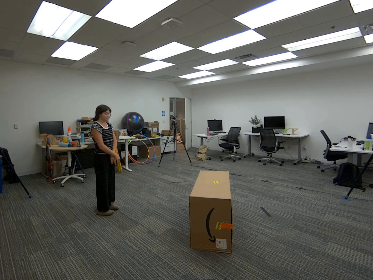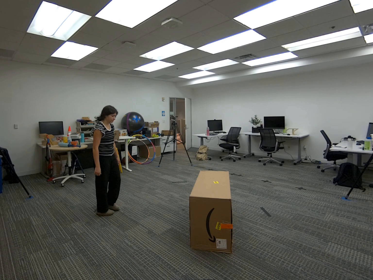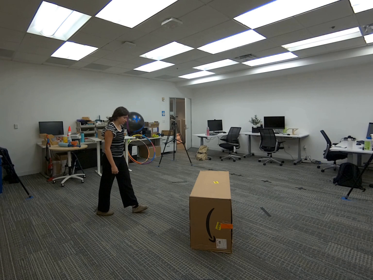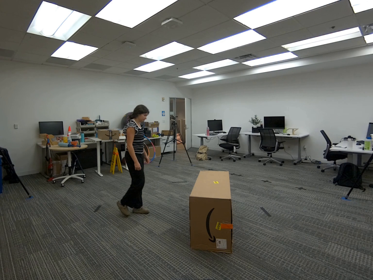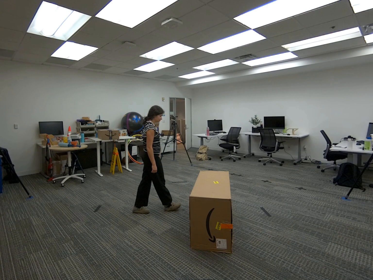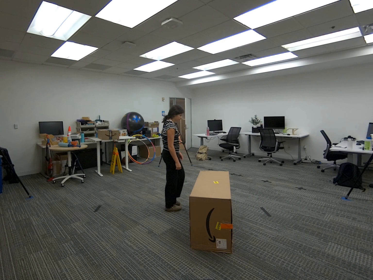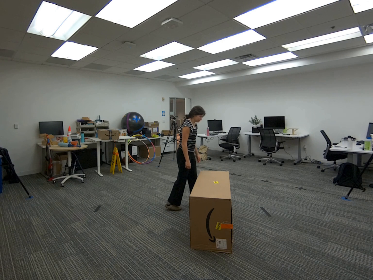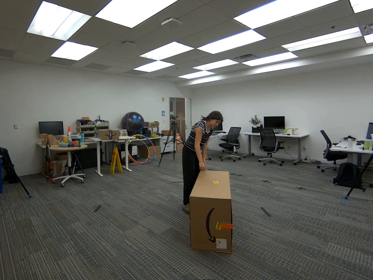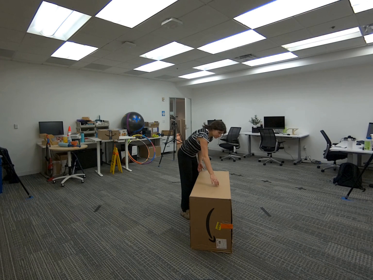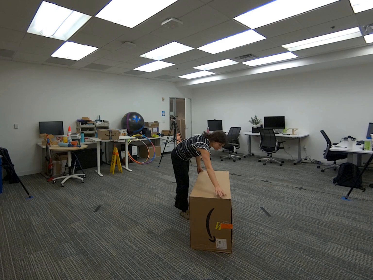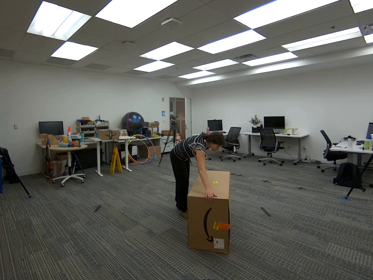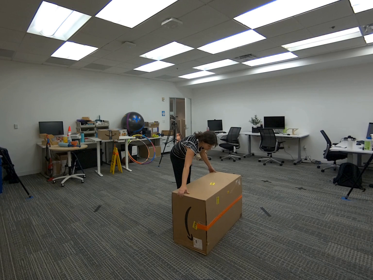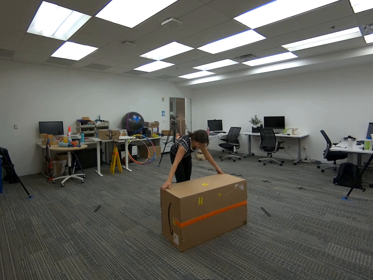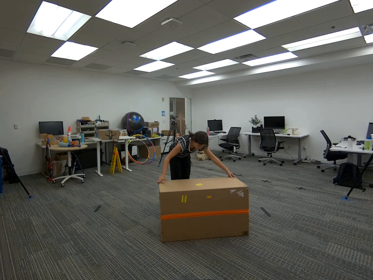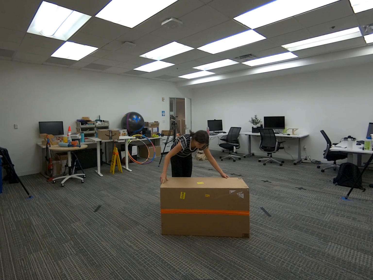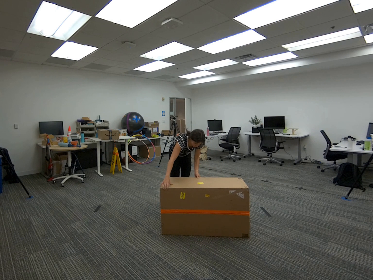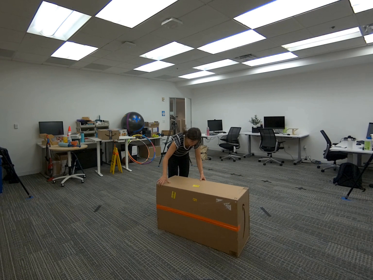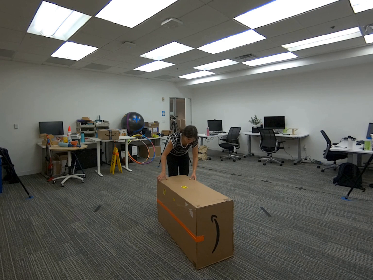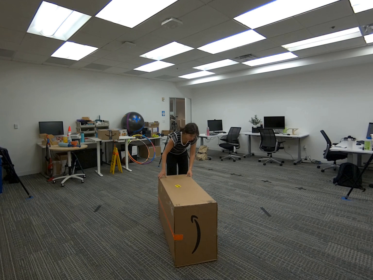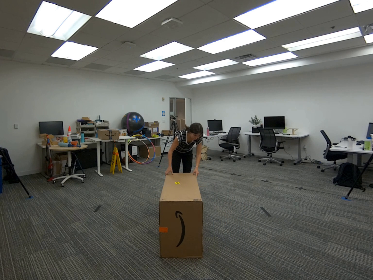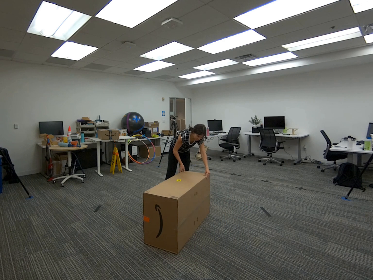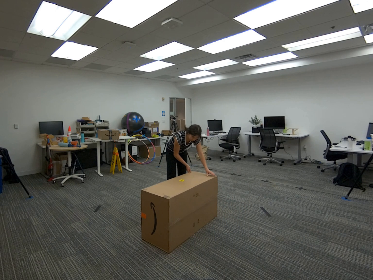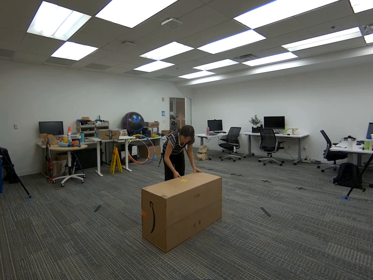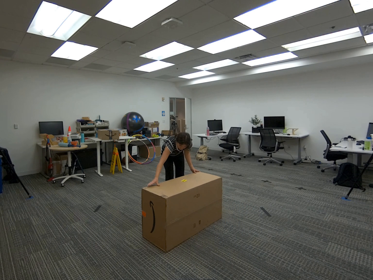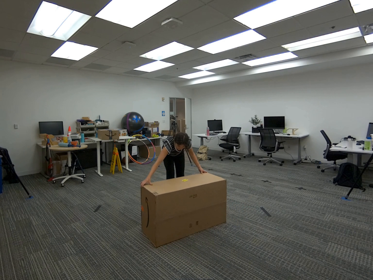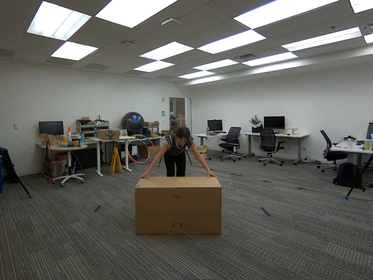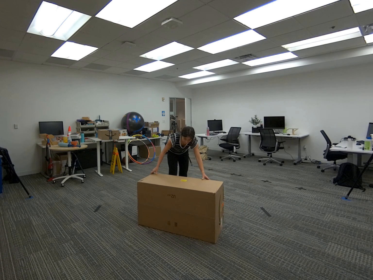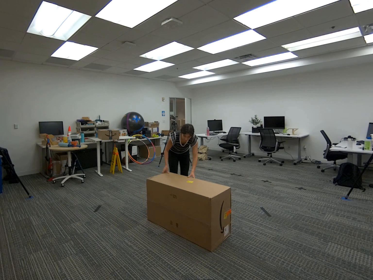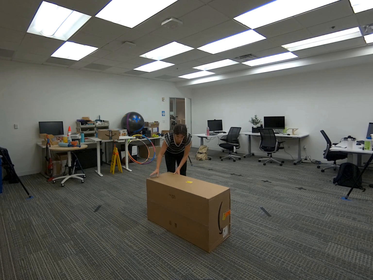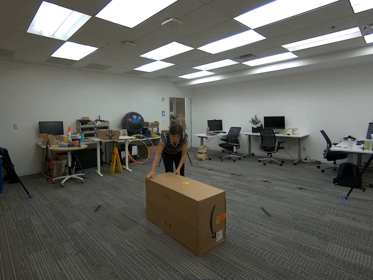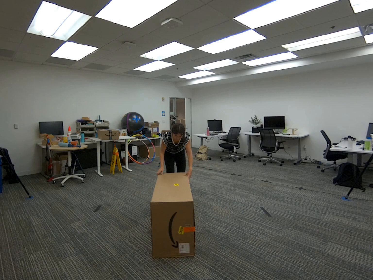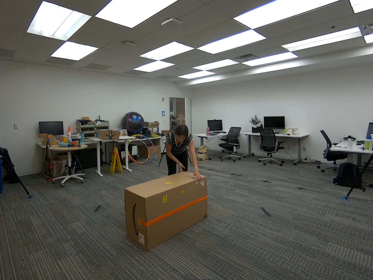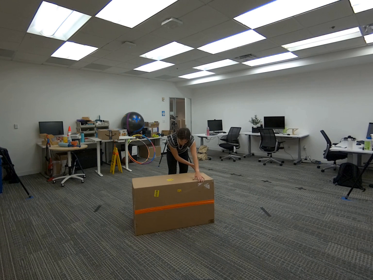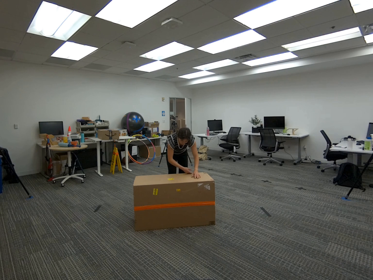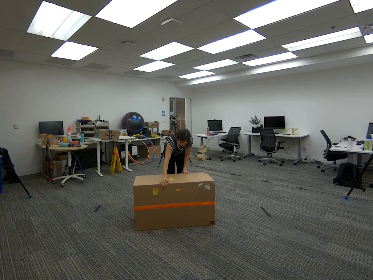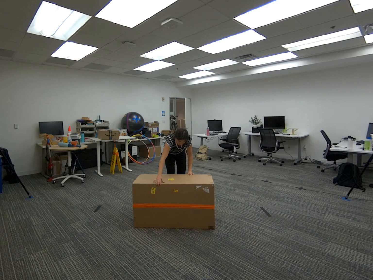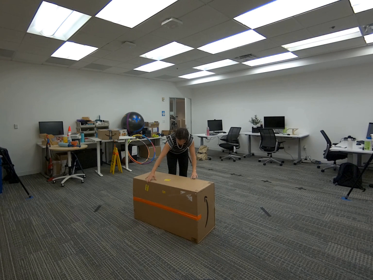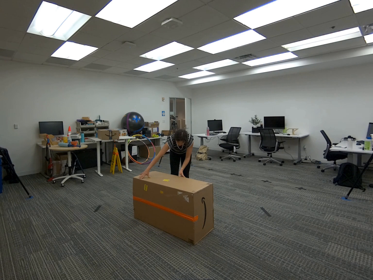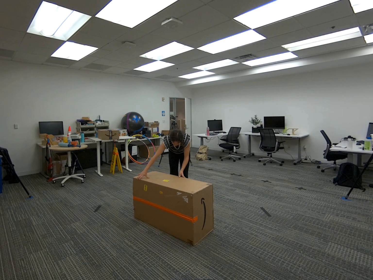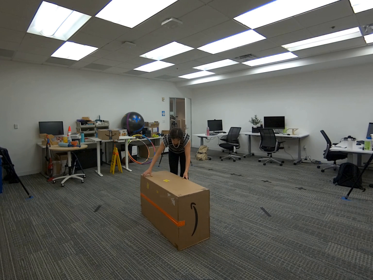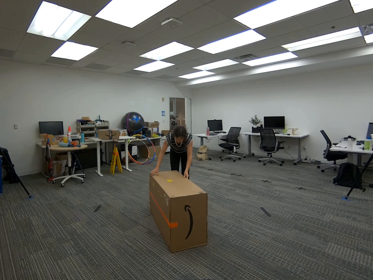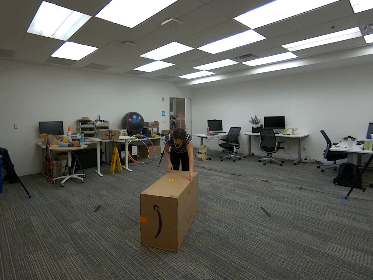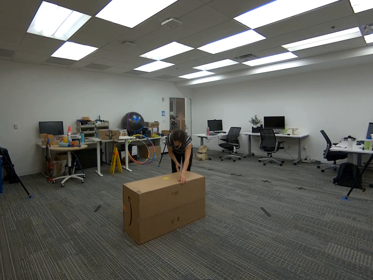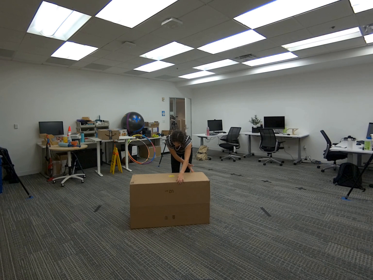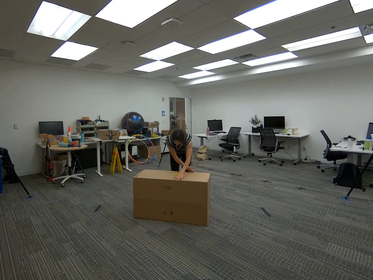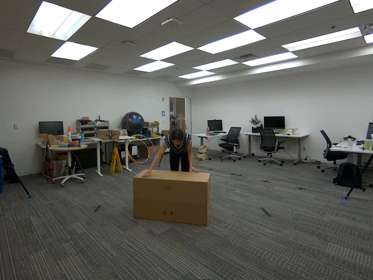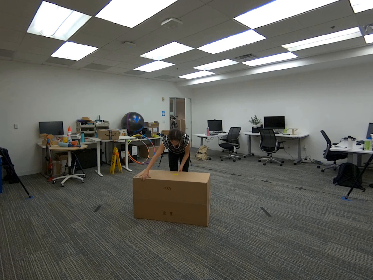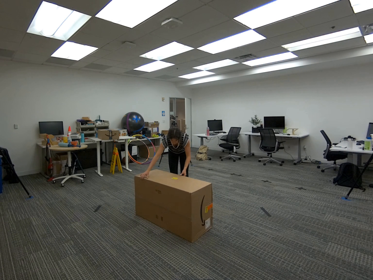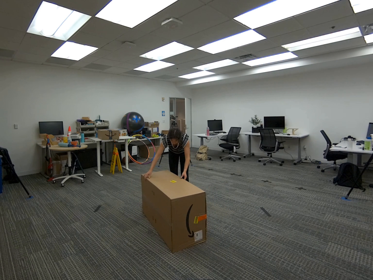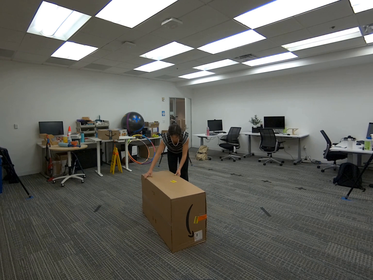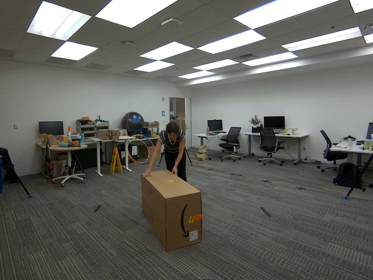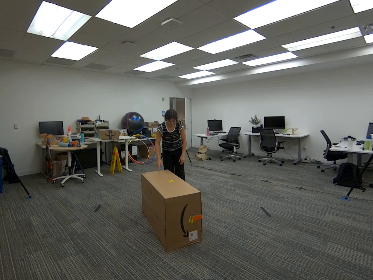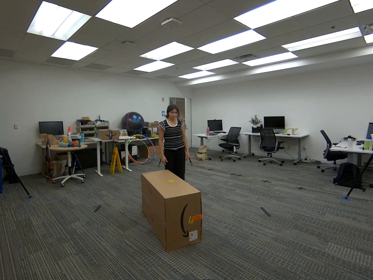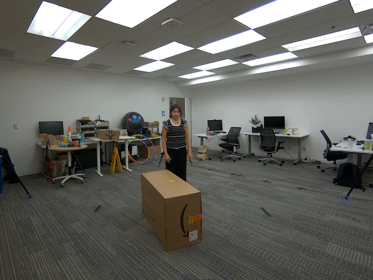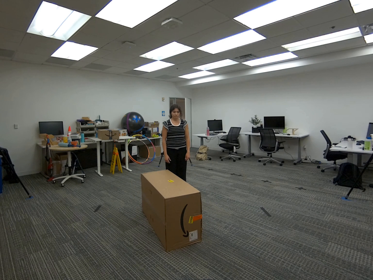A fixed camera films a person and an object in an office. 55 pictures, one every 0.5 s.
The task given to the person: Walk to the giant cardboard box and place both hands on it. Keeping the box on the ground, rotate it in place without lifting it. Continue rotating the box until you are finished.
